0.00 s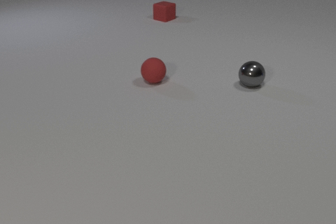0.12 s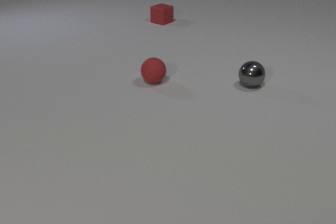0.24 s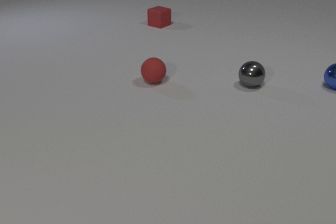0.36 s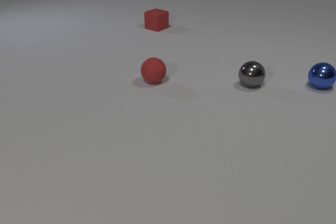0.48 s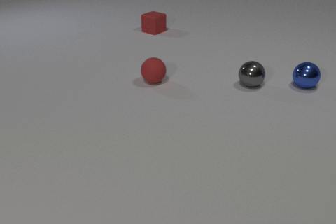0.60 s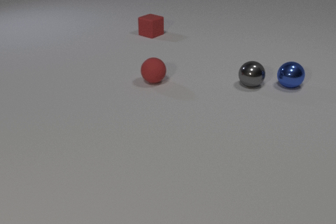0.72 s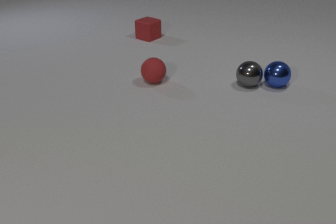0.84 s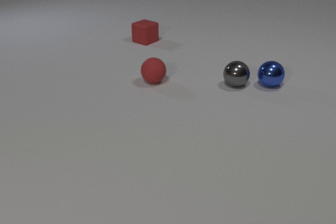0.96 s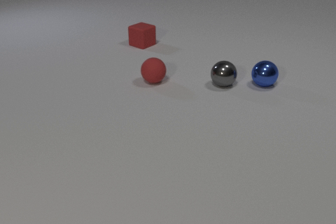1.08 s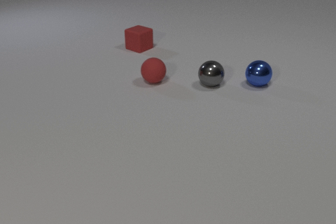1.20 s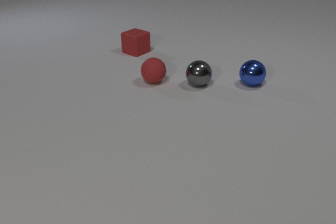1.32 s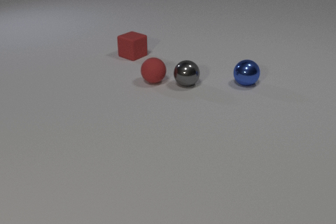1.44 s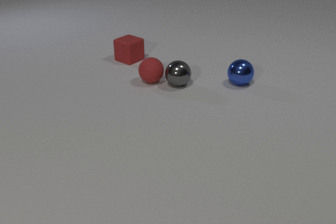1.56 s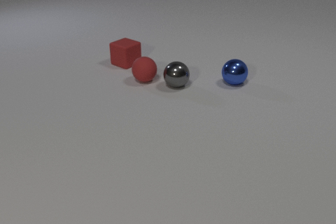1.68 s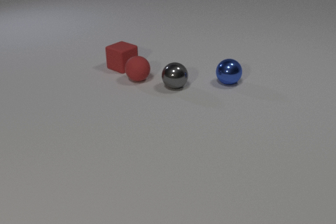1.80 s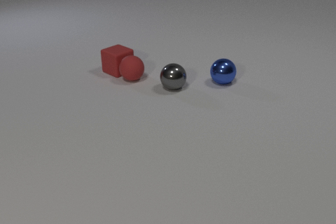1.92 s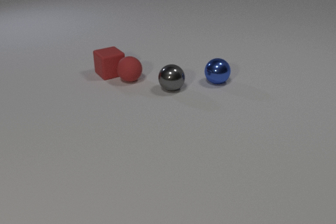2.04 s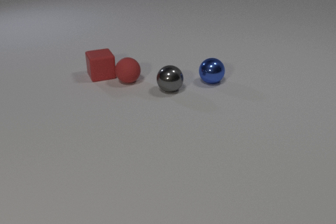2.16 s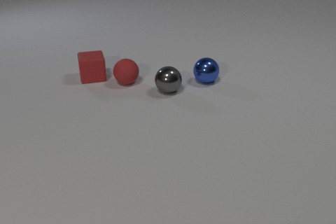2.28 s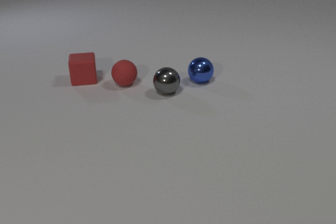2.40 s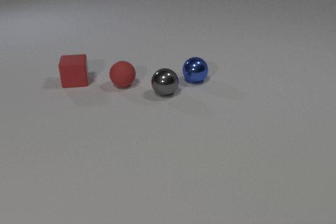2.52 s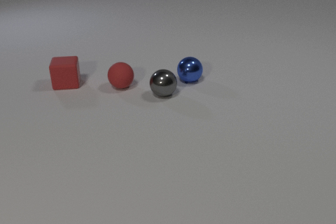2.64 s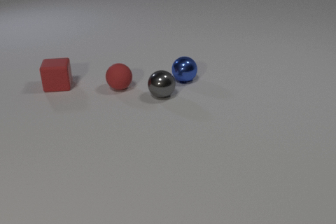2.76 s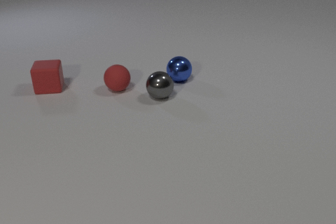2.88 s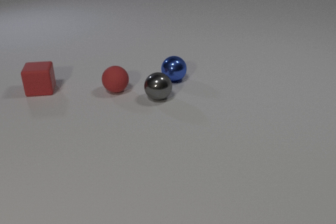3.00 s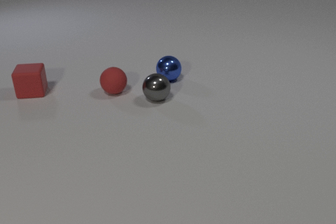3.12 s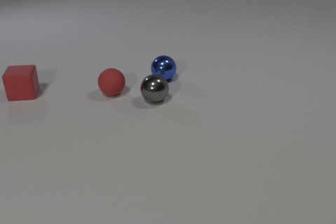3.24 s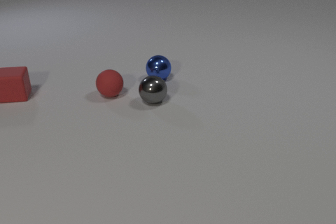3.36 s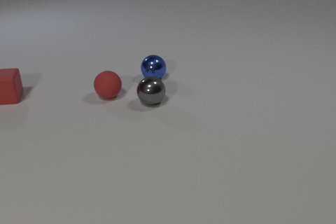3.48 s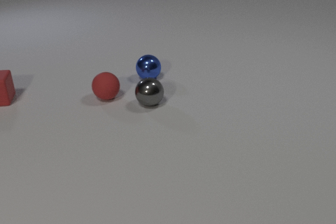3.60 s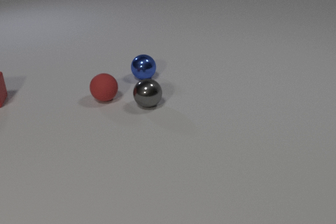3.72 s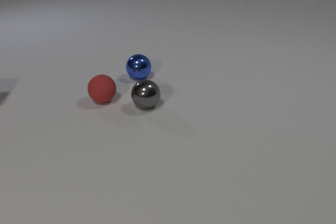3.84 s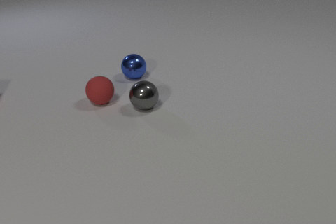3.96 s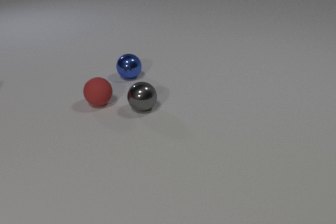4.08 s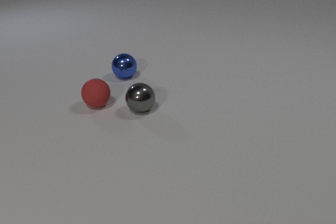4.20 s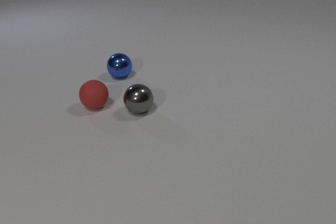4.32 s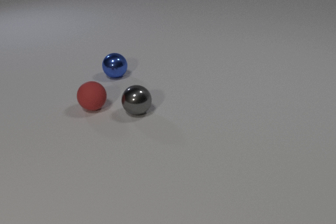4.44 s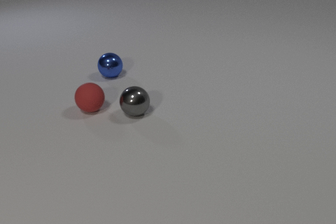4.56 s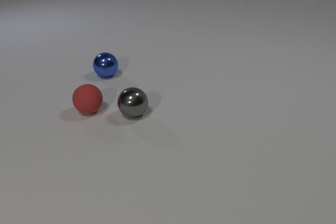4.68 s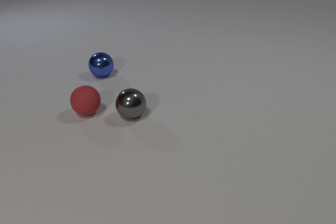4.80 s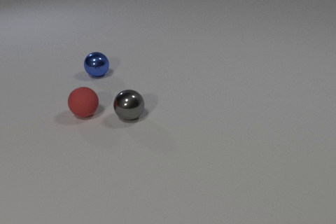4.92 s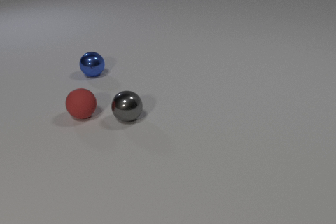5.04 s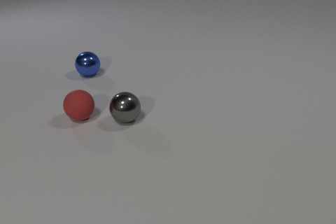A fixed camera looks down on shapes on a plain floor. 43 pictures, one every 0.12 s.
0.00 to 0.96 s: The blue metal sphere comes in at the right edge, rolls to the left. The gray metal sphere rolls to the left. The red rubber cube slides toward the camera. The blue metal sphere and the gray metal sphere collide.
0.96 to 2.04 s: The blue metal sphere rolls to the left. The gray metal sphere rolls to the left. The red rubber sphere rolls to the left. The red rubber cube slides toward the camera and to the left, spins so that its near face slides to the left, clockwise seen from above. The gray metal sphere and the red rubber sphere collide. The red rubber sphere and the red rubber cube collide.
2.04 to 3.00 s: The blue metal sphere rolls to the left. The gray metal sphere rolls toward the camera and to the left. The red rubber sphere rolls toward the camera and to the left. The red rubber cube slides to the left.
3.00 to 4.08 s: The blue metal sphere rolls to the left. The gray metal sphere rolls toward the camera and to the left. The red rubber sphere rolls toward the camera and to the left. The red rubber cube slides to the left, leaves at the left edge.
4.08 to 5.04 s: The blue metal sphere rolls to the left. The gray metal sphere rolls toward the camera and to the left. The red rubber sphere rolls toward the camera and to the left.
Are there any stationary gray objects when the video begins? yes.
What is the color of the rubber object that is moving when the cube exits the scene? red.
What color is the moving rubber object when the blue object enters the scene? red.
